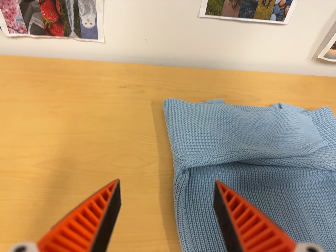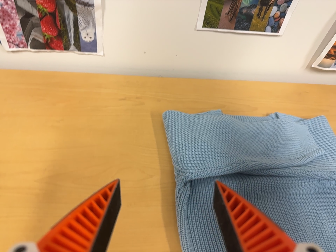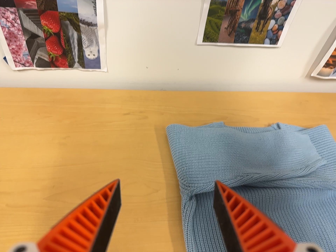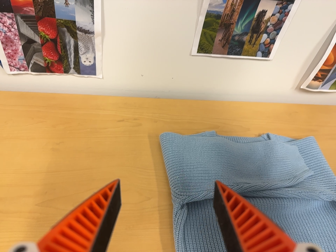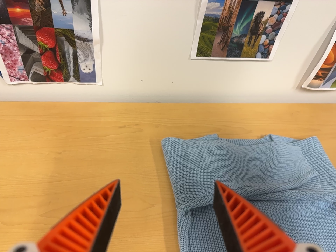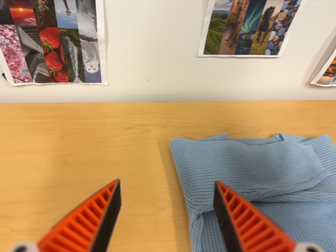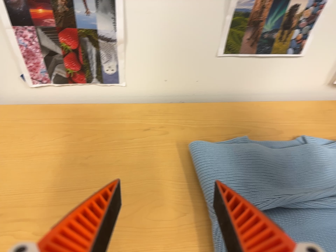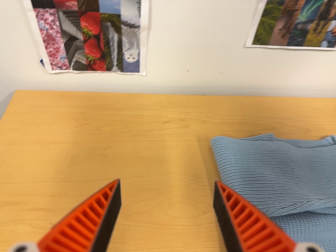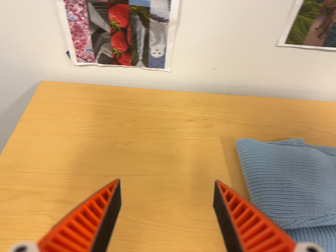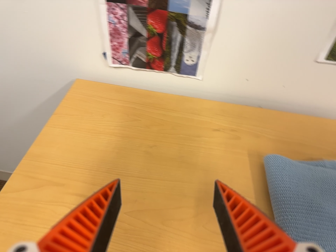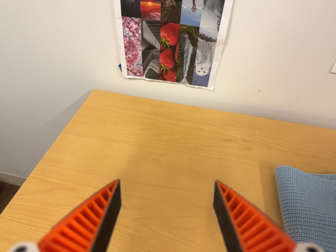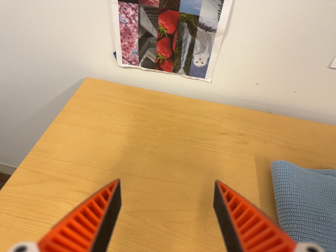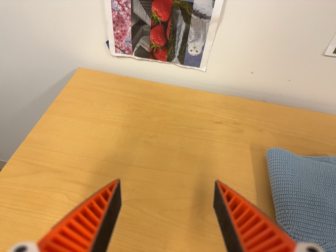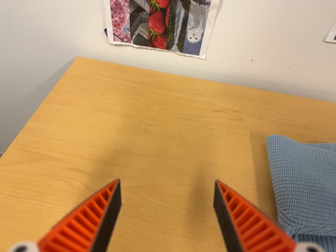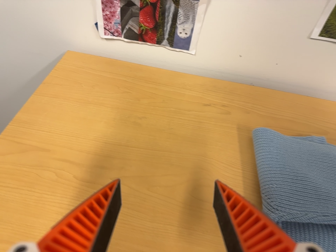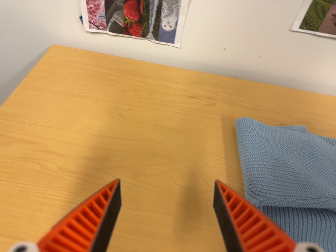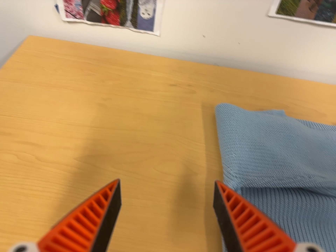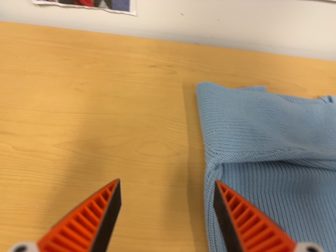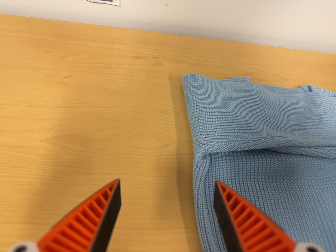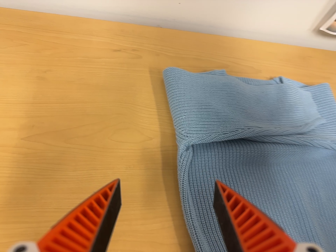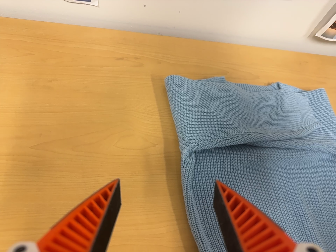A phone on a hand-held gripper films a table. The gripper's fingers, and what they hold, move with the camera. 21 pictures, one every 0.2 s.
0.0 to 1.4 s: The camera travels toward the top of its view and to its left, about 10 cm, so close, fixed things drift downward.
1.4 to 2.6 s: The scene slides to the right, as the camera pans about 10 degrees to its left. It rolls about its line of sight by about 10 degrees, and the scene rotates clockwise.
2.6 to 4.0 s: The camera swings to its right by about 20 degrees, and the scene slides to the left. It travels backward, about 6 cm, so what stands in front gets smaller. Its aim tips toward the bottom of its view by about 10 degrees, and the scene shifts upward. It rolls about its line of sight by about 10 degrees, and the scene rotates counterclockwise.
The film runs forward here.
